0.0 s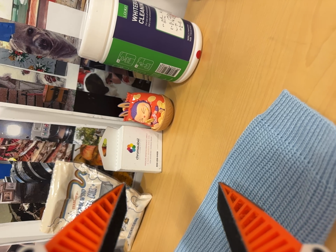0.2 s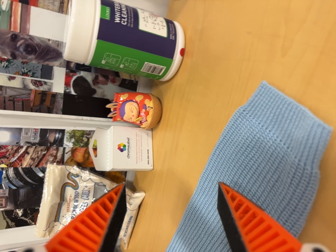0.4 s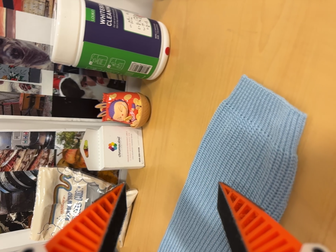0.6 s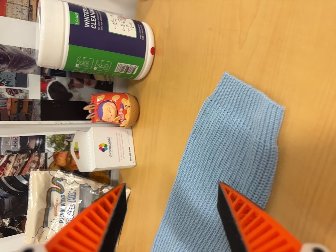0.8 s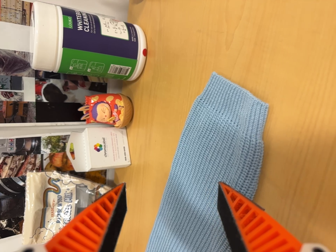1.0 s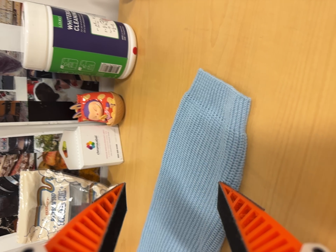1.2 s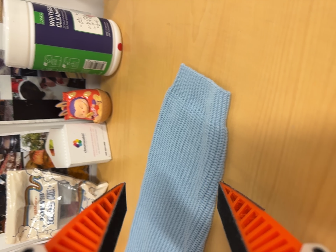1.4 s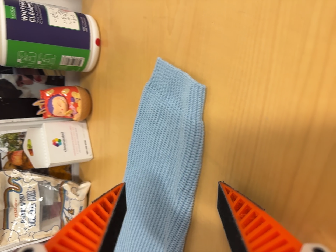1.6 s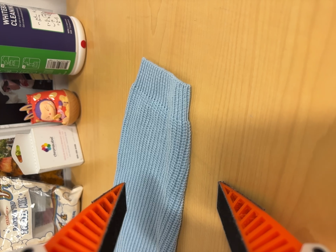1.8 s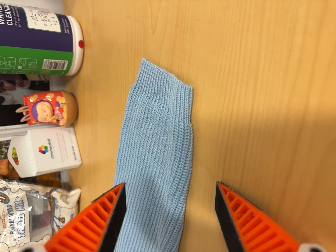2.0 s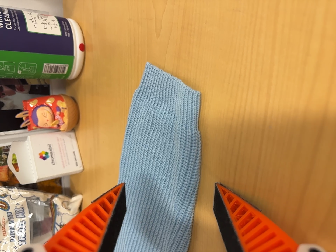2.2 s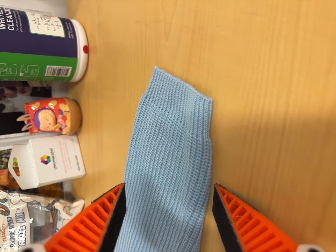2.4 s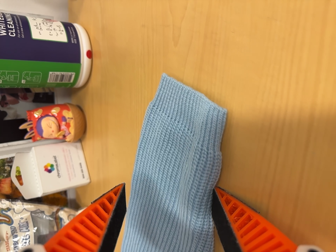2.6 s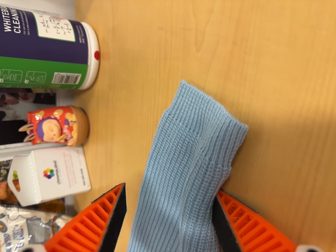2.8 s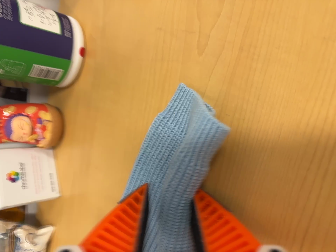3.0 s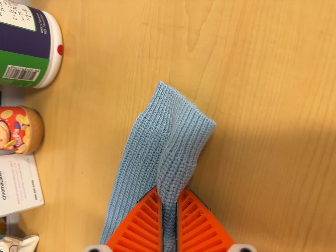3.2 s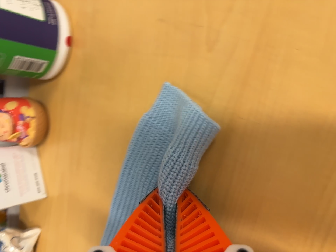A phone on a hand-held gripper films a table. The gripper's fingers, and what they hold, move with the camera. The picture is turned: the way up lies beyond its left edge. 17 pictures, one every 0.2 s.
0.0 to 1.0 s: The camera travels backward, about 6 cm, so what stands in front gets smaller. It rolls about its line of sight by about 10 degrees, and the scene rotates counterclockwise.
1.0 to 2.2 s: The camera shifts only a little, or ends up much as it began.
2.2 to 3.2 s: The camera pans to its right by about 15 degrees. It travels to its left and forward, about 10 cm.
The film runs forward here.
